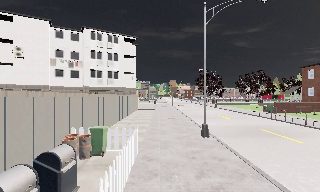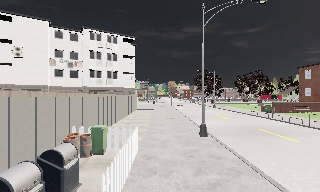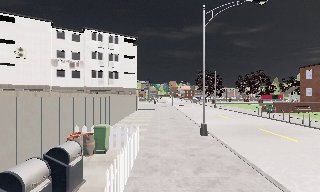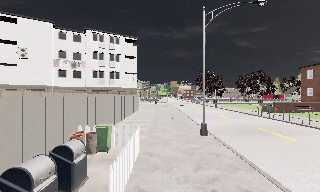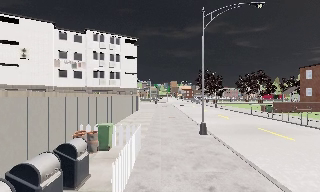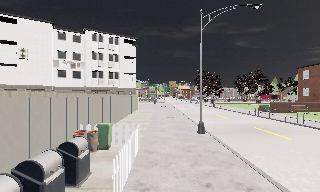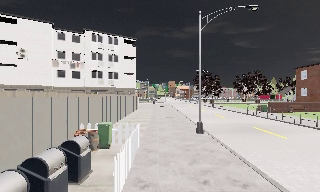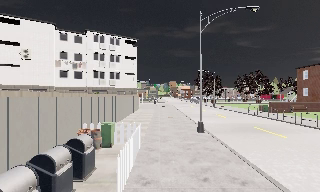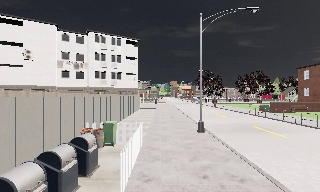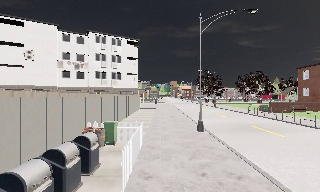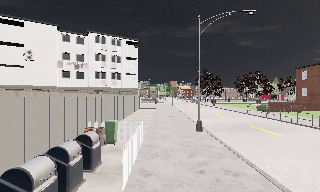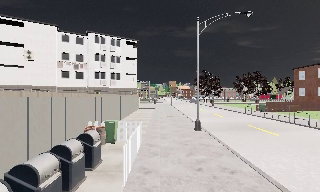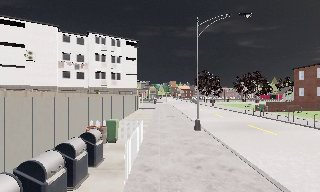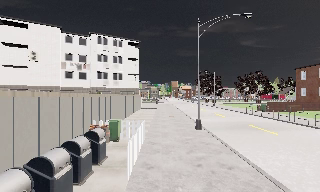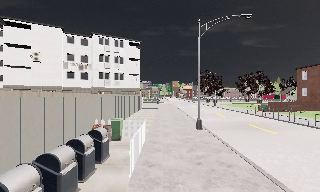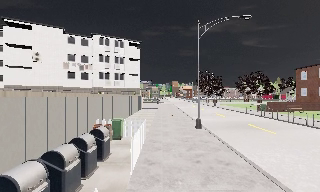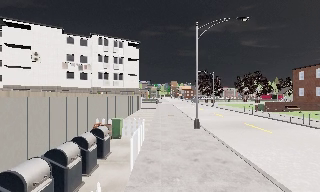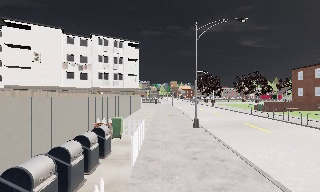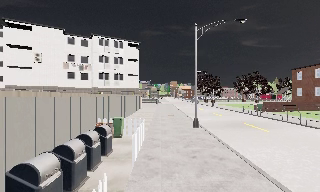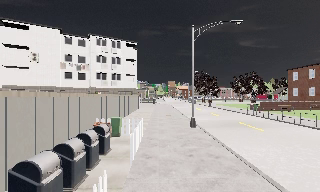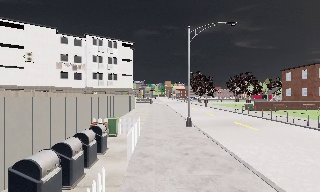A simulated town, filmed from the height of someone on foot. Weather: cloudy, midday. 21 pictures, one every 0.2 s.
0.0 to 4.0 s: The camera travels backward, about 3 m, so what stands in front gets smaller.
The film runs backward here.
